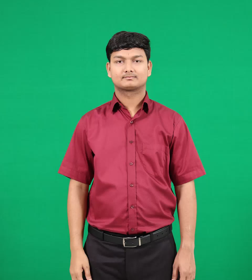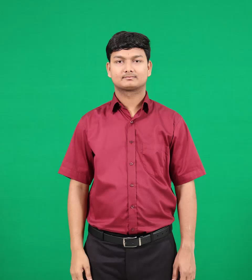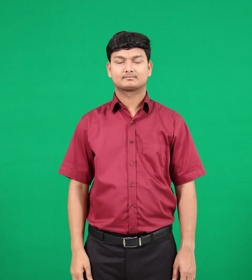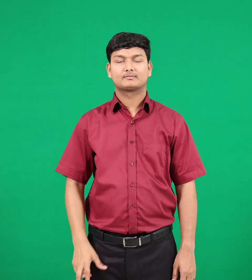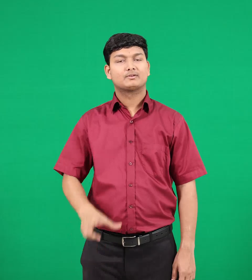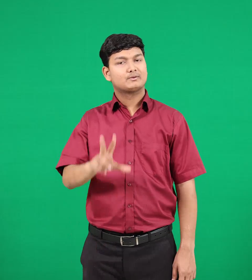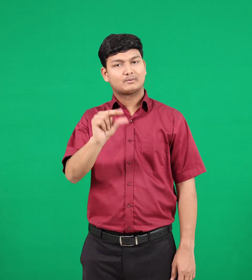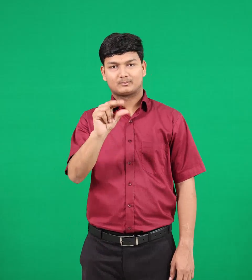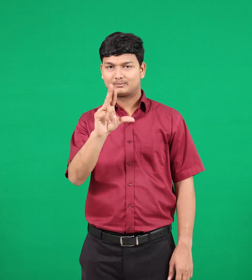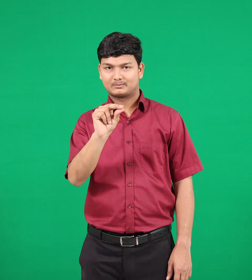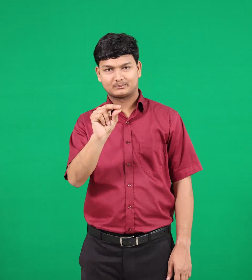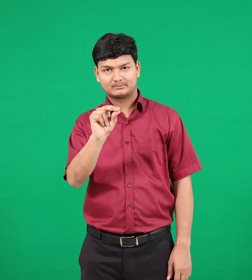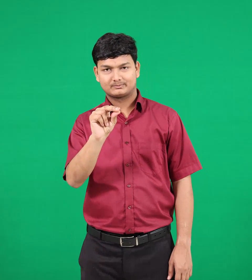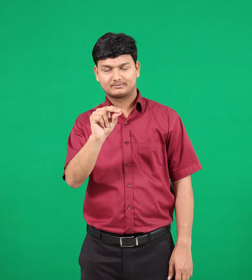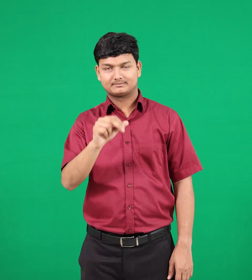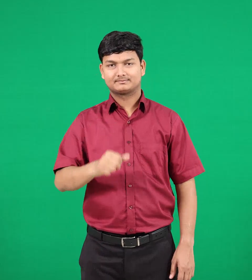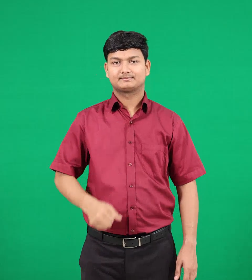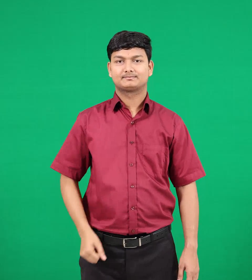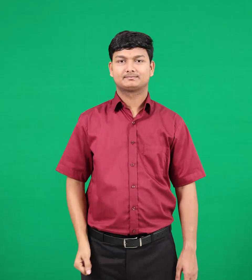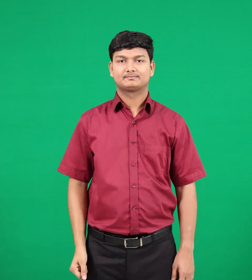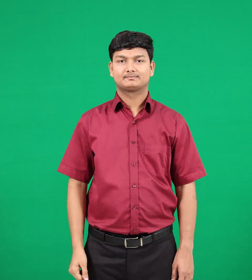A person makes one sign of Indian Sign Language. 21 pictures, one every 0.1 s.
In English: not
